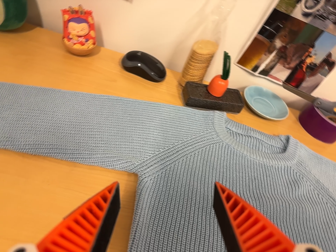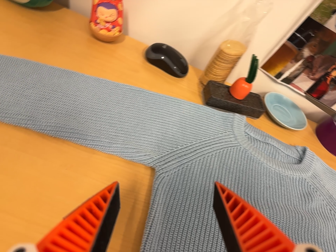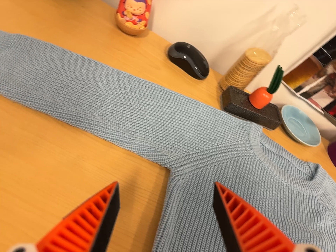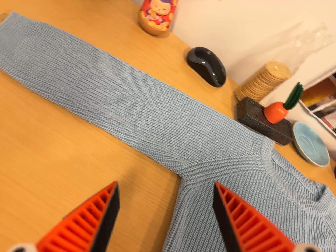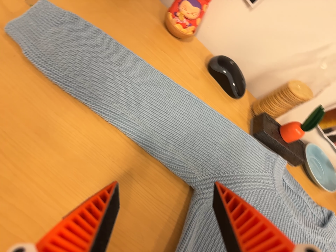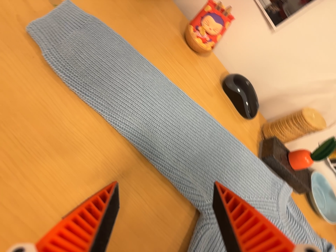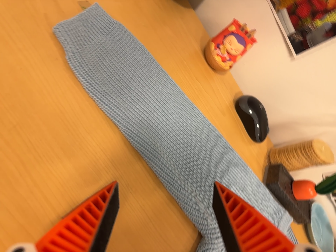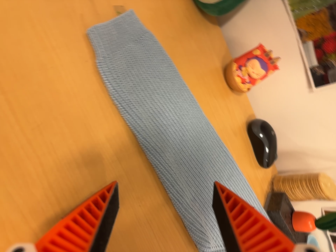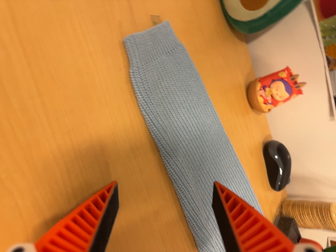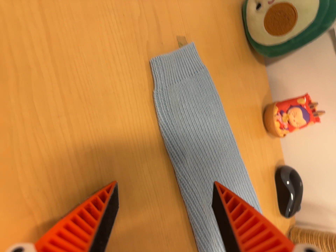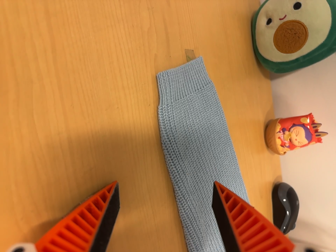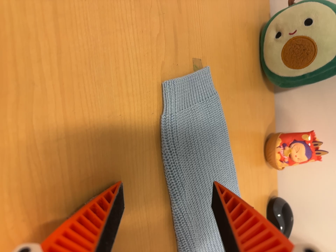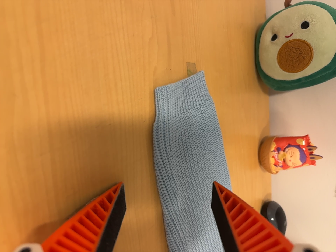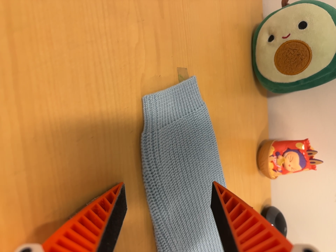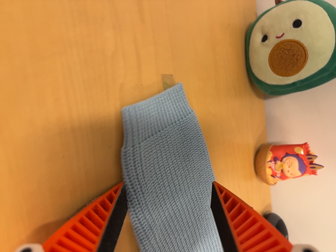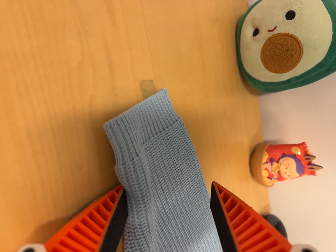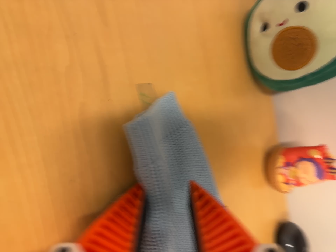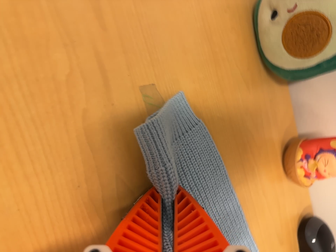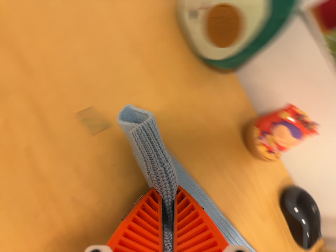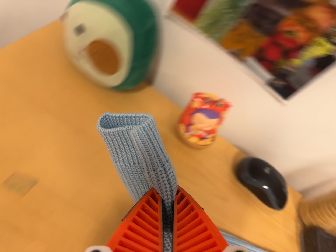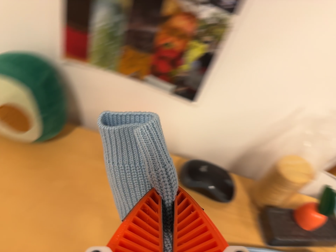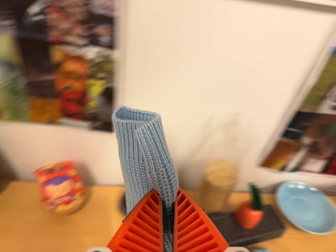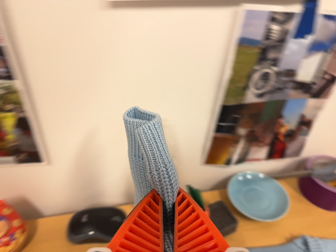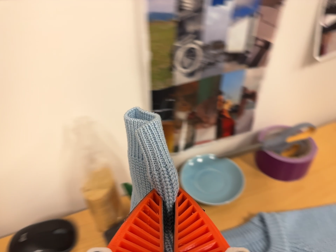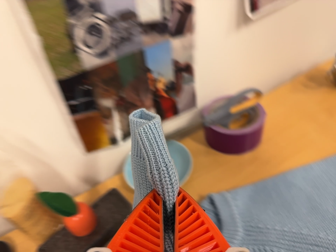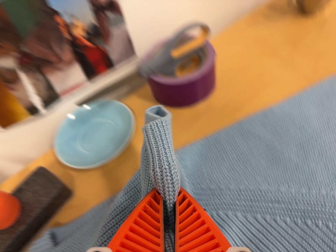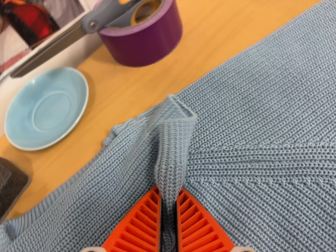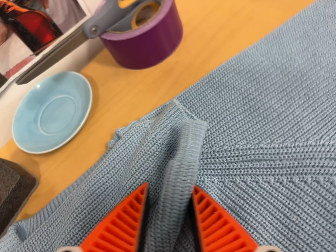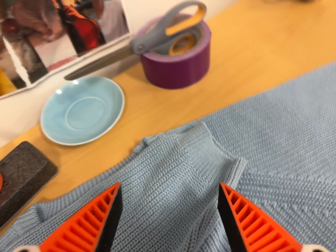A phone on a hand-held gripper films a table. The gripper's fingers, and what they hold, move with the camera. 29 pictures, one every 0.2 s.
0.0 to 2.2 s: The camera travels to its left and toward the top of its view, about 28 cm, so close, fixed things drift to the right. It rolls about its line of sight by about 70 degrees, and the scene rotates clockwise.
2.2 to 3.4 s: The camera travels to its right, forward and toward the top of its view, about 12 cm. It rolls about its line of sight by about 10 degrees, and the scene rotates counterclockwise.
3.4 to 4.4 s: The camera swings to its right by about 10 degrees, and the scene slides to the left. It travels to its right, about 40 cm, so close, fixed things drift to the left. Its aim tips toward the top of its view by about 15 degrees, and the scene shifts downward. It rolls about its line of sight by about 80 degrees, and the scene rotates counterclockwise.
4.4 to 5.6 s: The scene slides to the left, as the camera pans about 15 degrees to its right. It travels to its right and forward, about 26 cm, so close, fixed things drift to the left. Its aim tips toward the bottom of its view by about 15 degrees, and the scene shifts upward. It rolls about its line of sight by about 25 degrees, and the scene rotates counterclockwise.
The film runs forward here.
